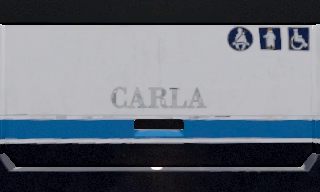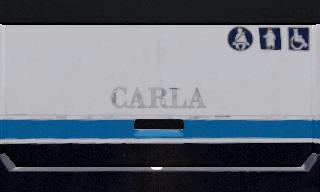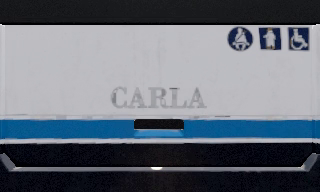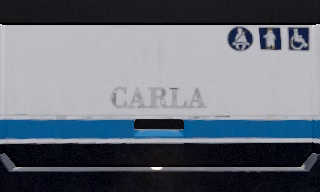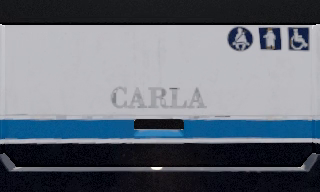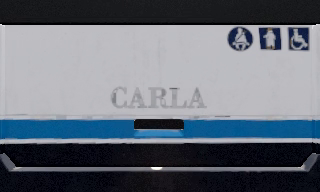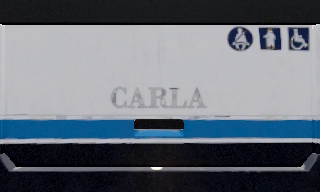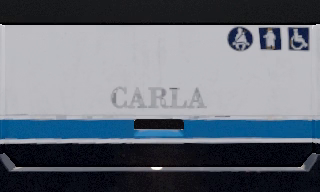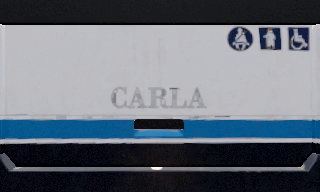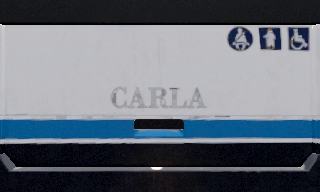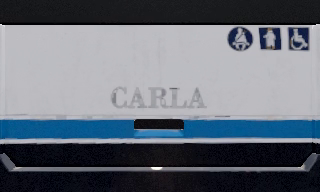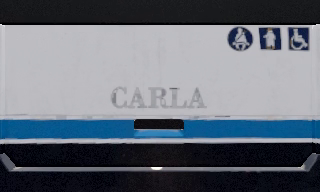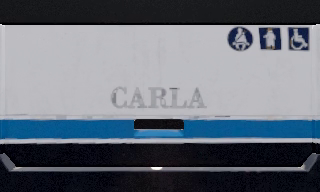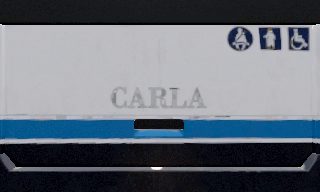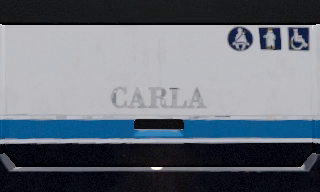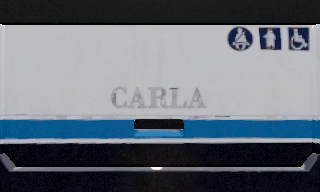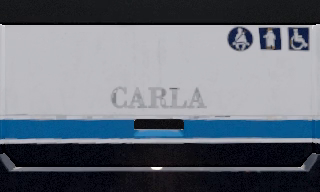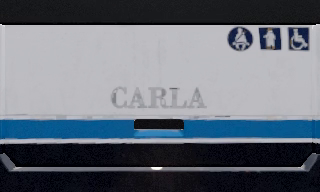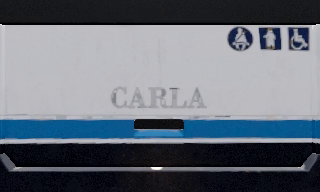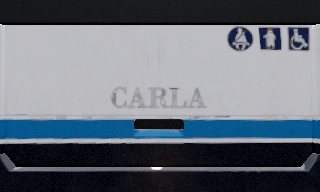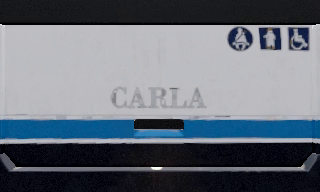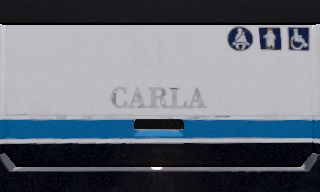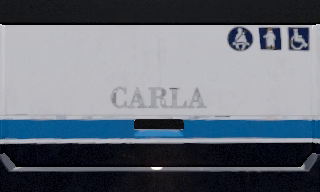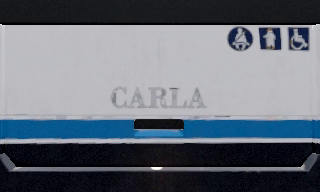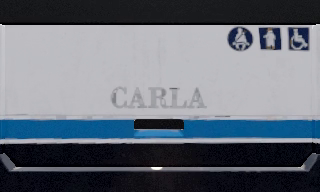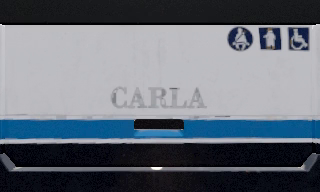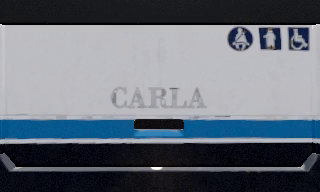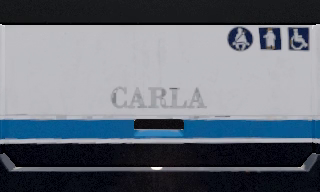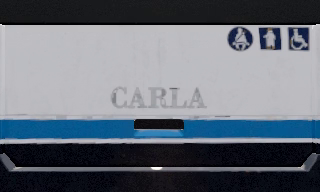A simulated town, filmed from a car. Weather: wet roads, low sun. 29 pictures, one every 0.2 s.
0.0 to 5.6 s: The camera keeps its place and its aim.
The film runs forward here.
